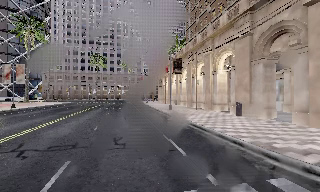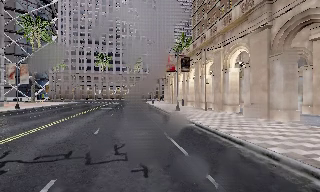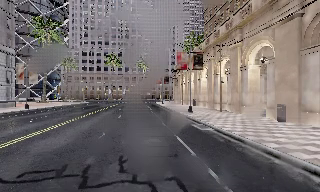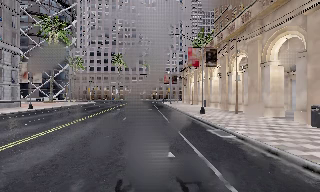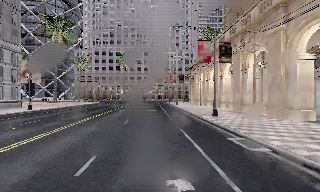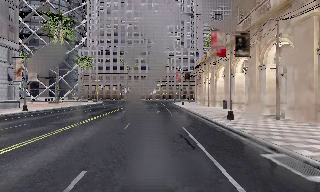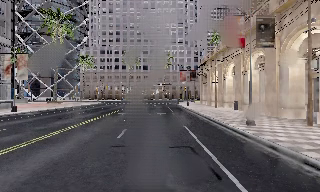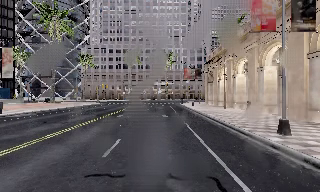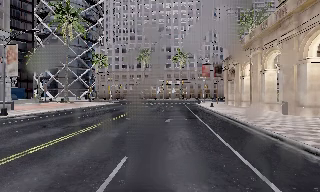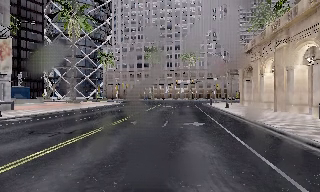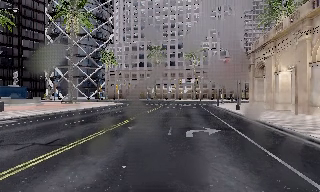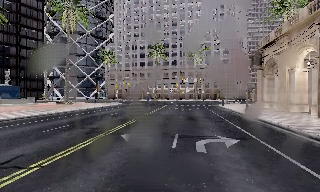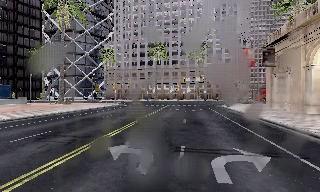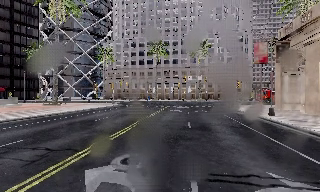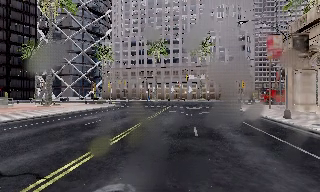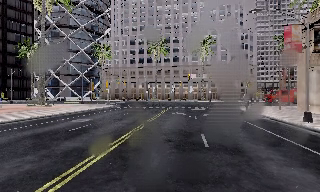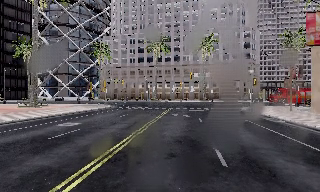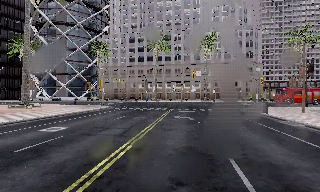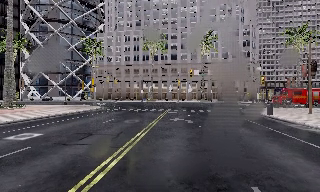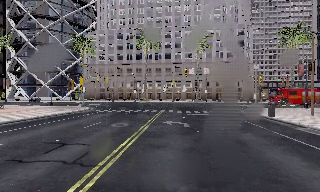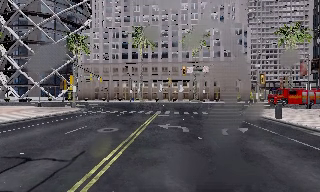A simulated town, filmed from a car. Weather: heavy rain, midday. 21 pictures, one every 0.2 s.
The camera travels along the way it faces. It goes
forward.
0.0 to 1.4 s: The camera pans to its left, which is counterclockwise from overhead, by about 15 degrees. It travels forward, about 12 m, so what stands in front looms larger. It gains speed.
1.4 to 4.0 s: The camera travels forward, about 25 m, so what stands in front looms larger.
The film runs forward here.
